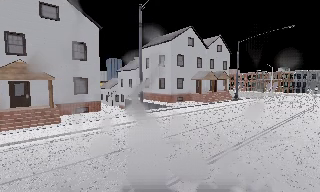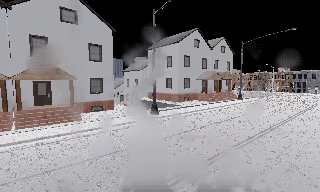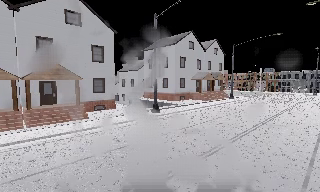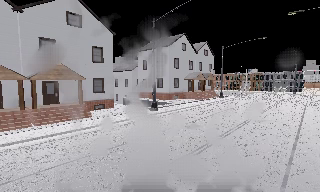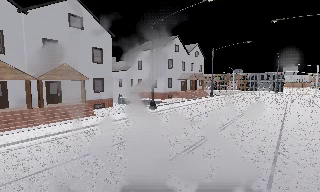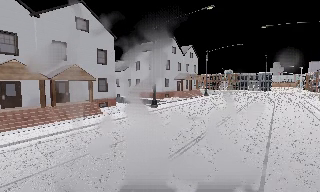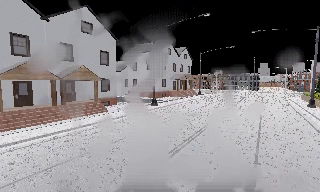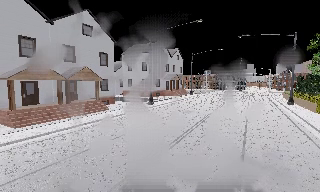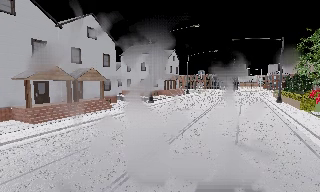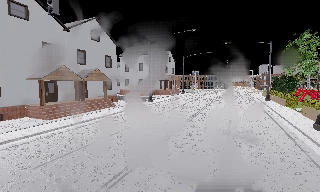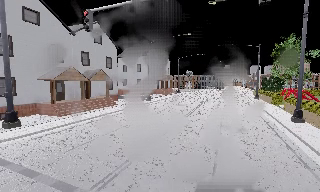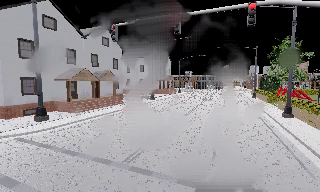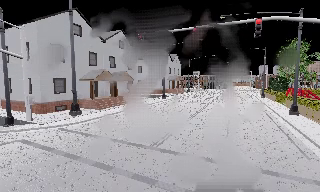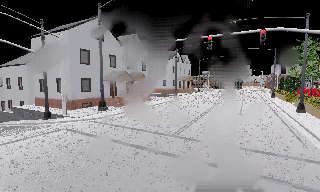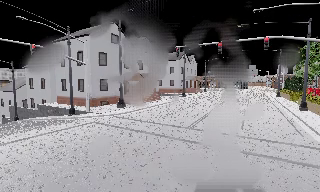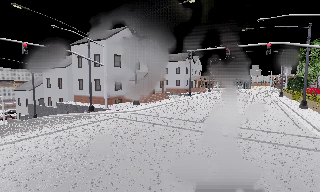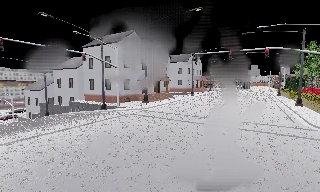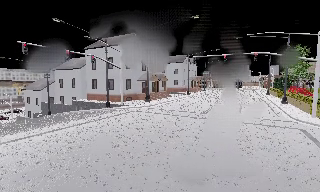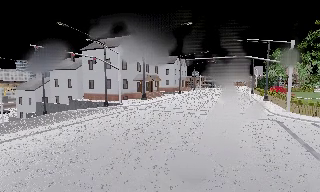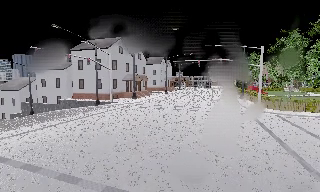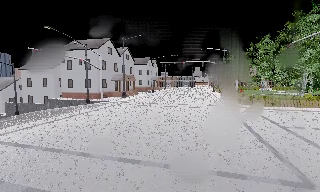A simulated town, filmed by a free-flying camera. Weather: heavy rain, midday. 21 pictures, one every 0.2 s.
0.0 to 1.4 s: The camera pans to its right, which is clockwise from overhead, by about 20 degrees. It travels backward and to its left, about 12 m, so what stands in front gets smaller.
1.4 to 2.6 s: The camera travels backward and to its left, about 11 m, so what stands in front gets smaller.
2.6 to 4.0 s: The camera pans to its right, which is clockwise from overhead, by about 15 degrees. It travels backward and to its left, about 15 m, so what stands in front gets smaller.
The film runs backward here.
